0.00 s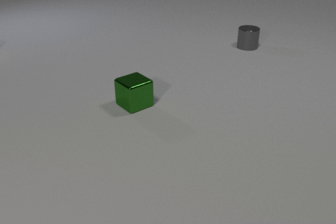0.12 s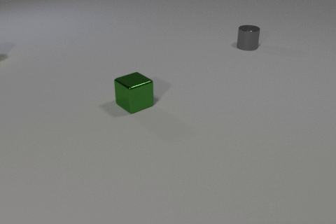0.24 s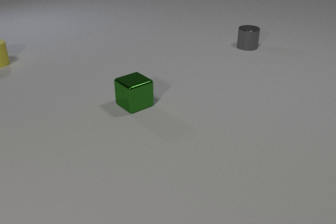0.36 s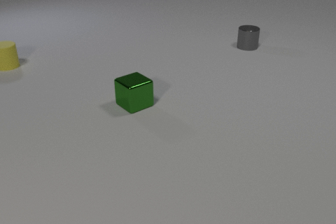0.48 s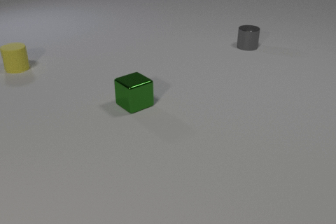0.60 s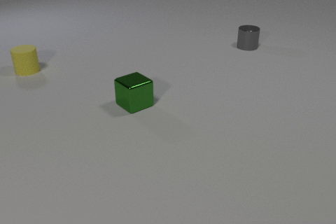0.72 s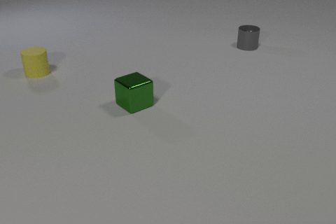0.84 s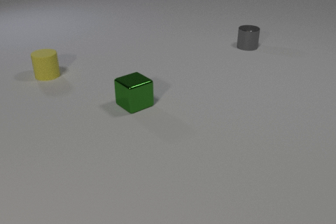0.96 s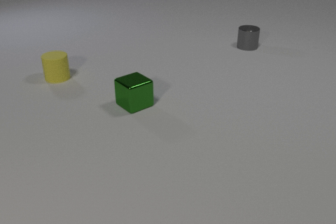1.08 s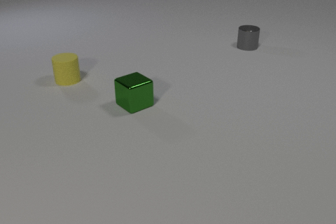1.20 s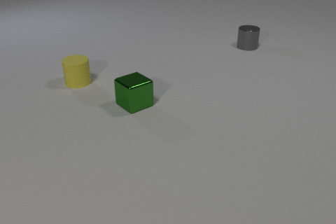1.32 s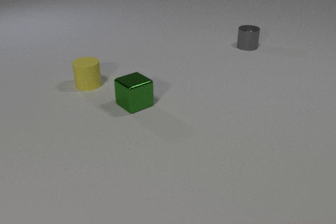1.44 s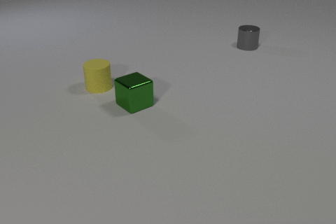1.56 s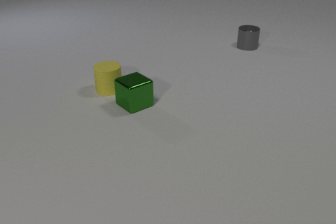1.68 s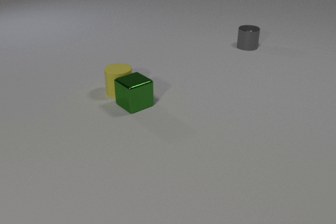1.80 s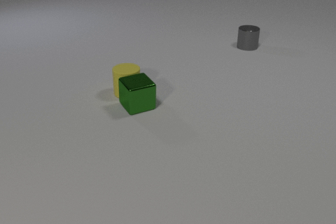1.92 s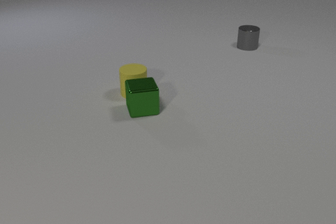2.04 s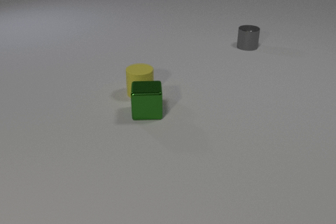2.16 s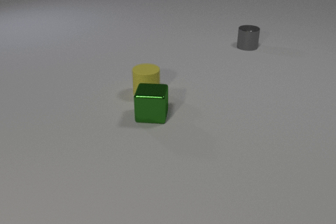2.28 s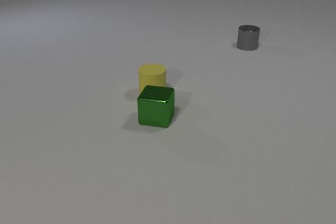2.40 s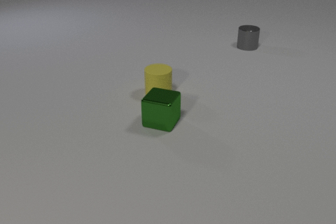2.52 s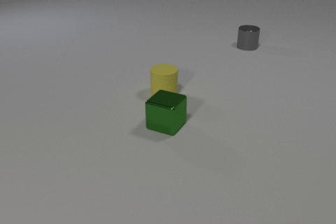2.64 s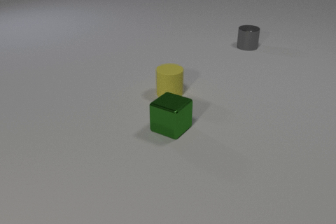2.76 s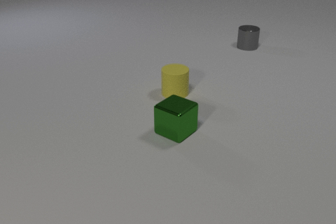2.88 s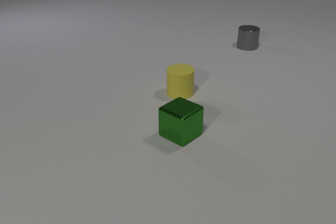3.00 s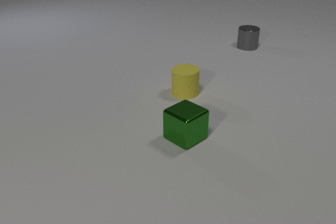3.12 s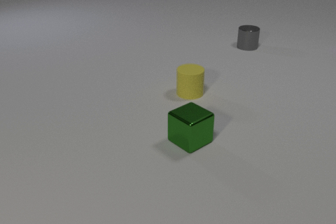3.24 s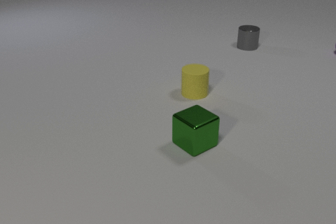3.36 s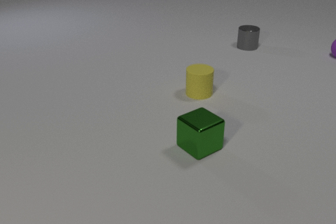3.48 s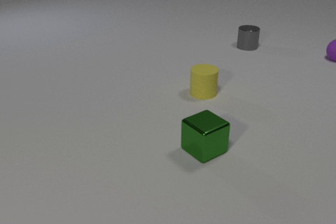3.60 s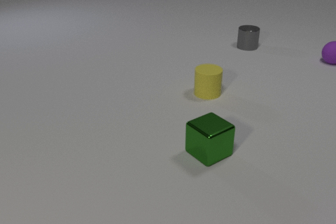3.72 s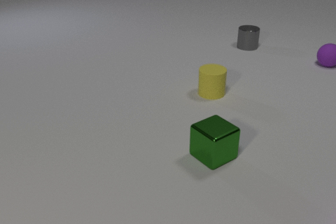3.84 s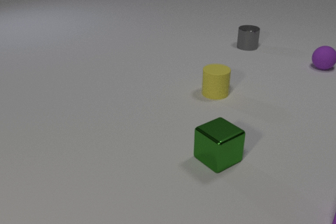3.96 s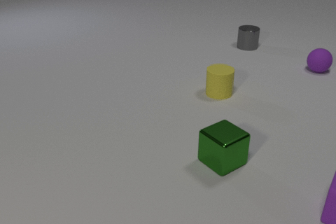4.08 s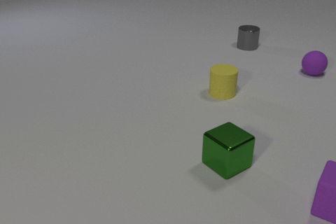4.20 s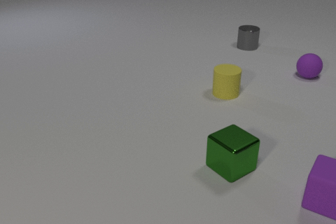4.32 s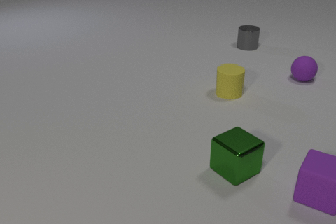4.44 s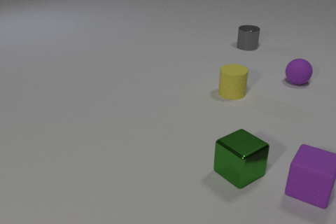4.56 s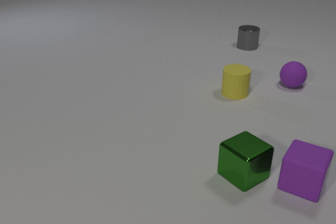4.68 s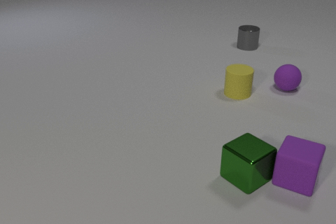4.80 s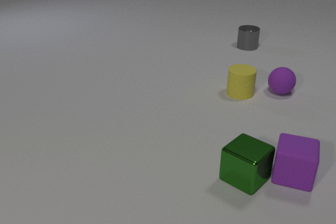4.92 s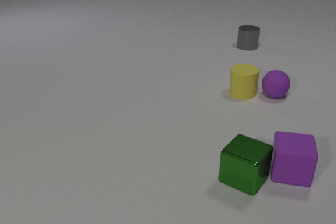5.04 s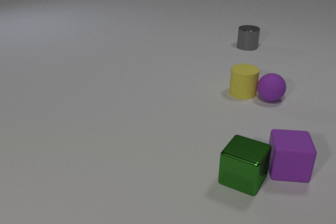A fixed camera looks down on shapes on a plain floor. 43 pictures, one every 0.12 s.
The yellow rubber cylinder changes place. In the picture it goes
to the right.
0.00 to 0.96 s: The yellow rubber cylinder comes in at the left edge, slides toward the camera and to the right.
0.96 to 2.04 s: The yellow rubber cylinder slides to the right and toward the camera. The green metal cube slides toward the camera and to the right, spins so that its near face slides to the left, clockwise seen from above. The yellow rubber cylinder and the green metal cube collide.
2.04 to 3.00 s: The yellow rubber cylinder slides to the right. The green metal cube slides toward the camera and to the right, spins so that its near face slides to the left, clockwise seen from above.
3.00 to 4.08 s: The yellow rubber cylinder slides to the right. The green metal cube slides to the right and toward the camera. The purple rubber sphere comes in at the right edge, rolls toward the camera and to the left. The purple rubber cube comes in at the right edge, slides to the left and away from the camera.
4.08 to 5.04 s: The yellow rubber cylinder slides to the right. The green metal cube slides toward the camera and to the right, spins so that its near face slides to the right, counterclockwise seen from above. The purple rubber sphere rolls toward the camera and to the left. The purple rubber cube slides to the left and away from the camera, spins counterclockwise seen from above by about 30 degrees, its near face sliding to the right. The green metal cube and the purple rubber cube collide. The yellow rubber cylinder and the purple rubber sphere collide.
What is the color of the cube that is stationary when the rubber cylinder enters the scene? green.
Are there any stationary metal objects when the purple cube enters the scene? yes.
What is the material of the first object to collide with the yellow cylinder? metal.
